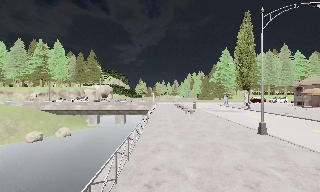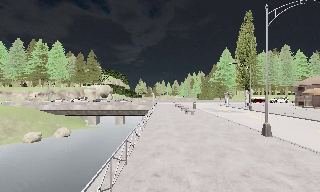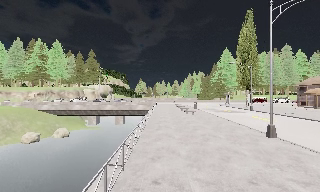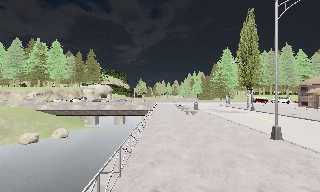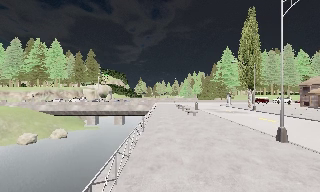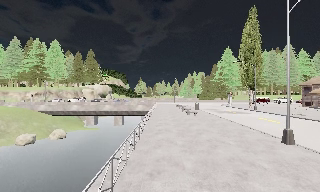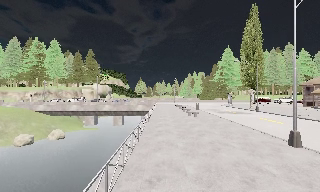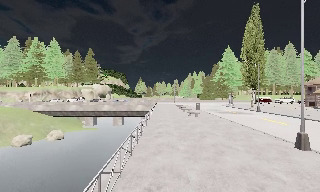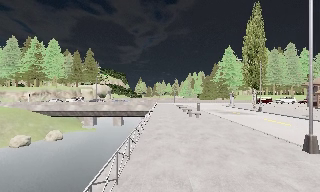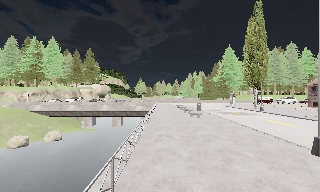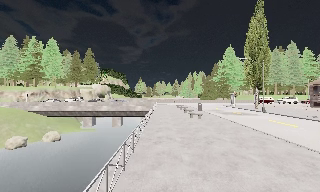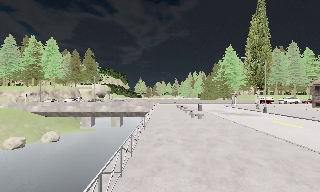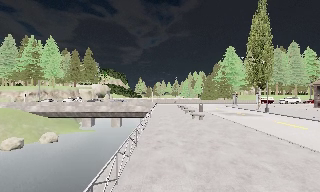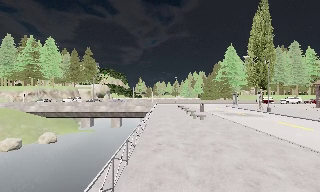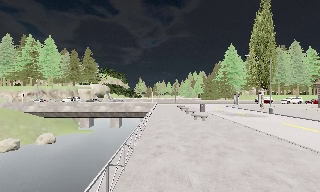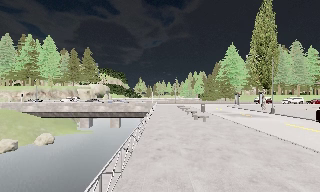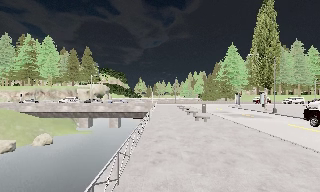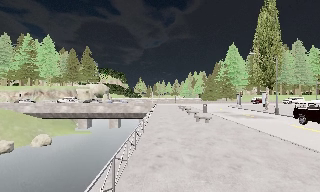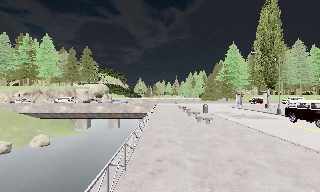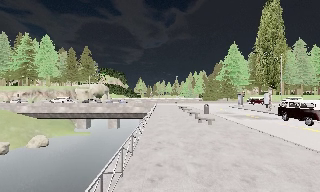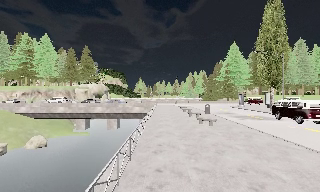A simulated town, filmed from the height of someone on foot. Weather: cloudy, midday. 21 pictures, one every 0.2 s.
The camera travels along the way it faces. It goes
forward.
0.0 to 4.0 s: The camera travels forward, about 8 m, so what stands in front looms larger.
The film runs forward here.
